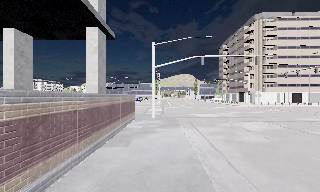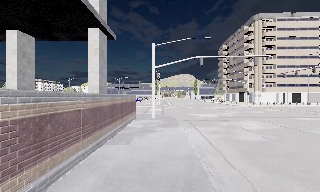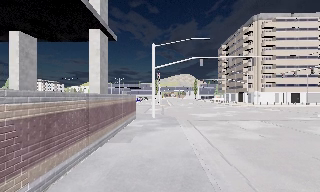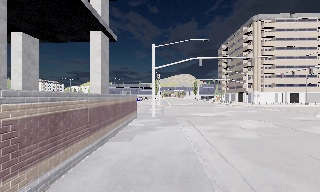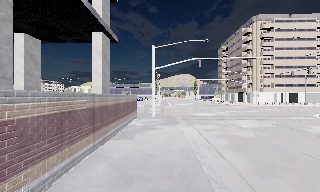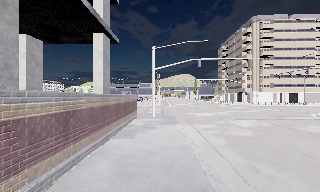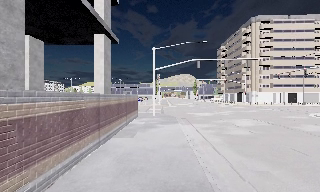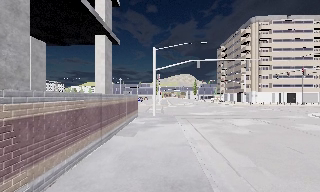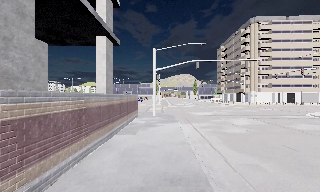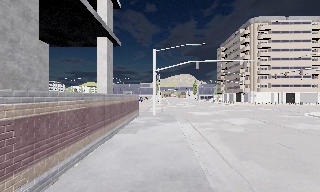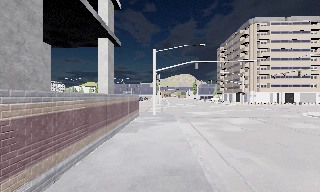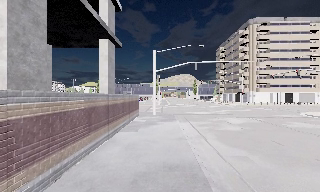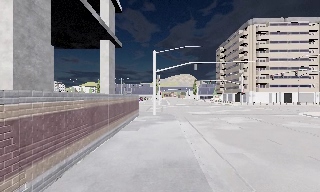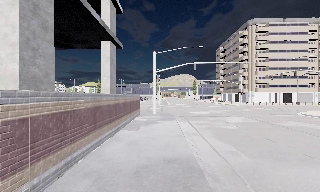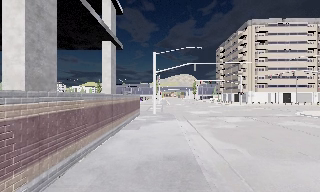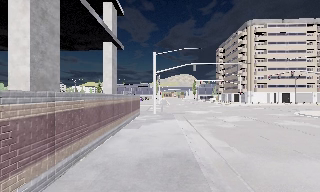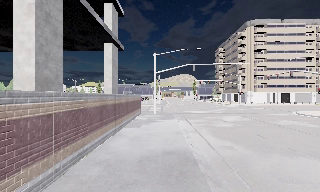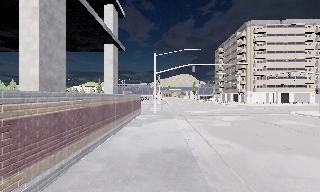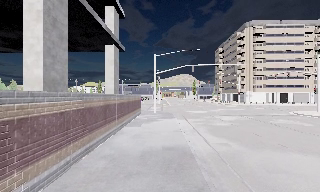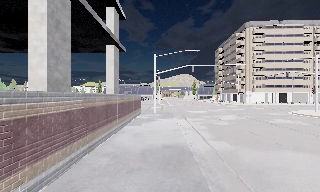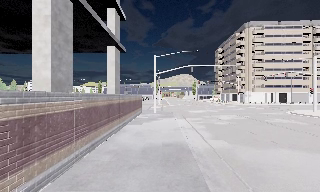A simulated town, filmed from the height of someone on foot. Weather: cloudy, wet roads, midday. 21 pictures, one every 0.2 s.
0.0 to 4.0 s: The camera travels backward, about 5 m, so what stands in front gets smaller.
The film runs backward here.
